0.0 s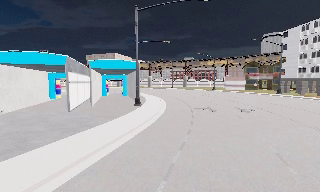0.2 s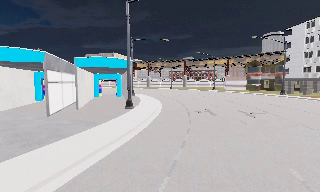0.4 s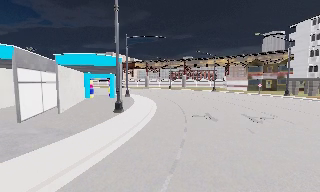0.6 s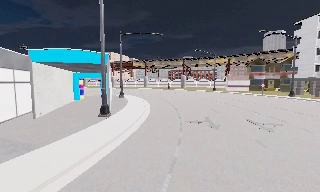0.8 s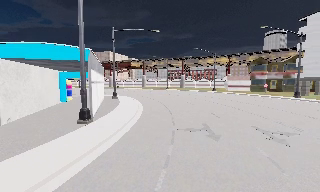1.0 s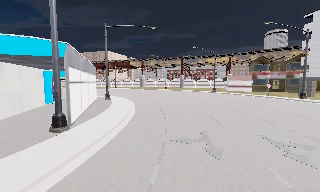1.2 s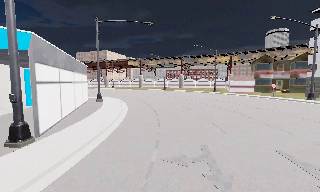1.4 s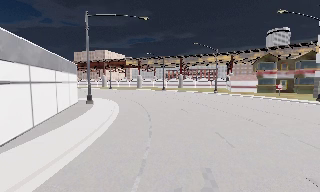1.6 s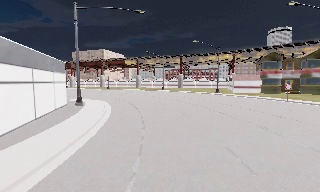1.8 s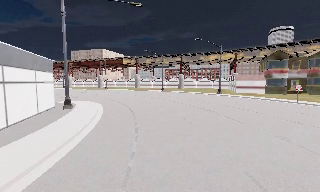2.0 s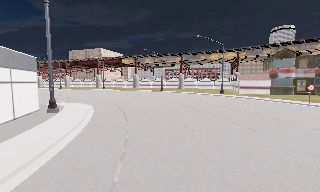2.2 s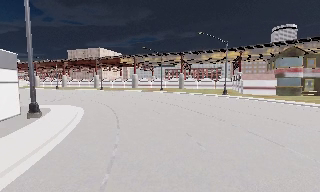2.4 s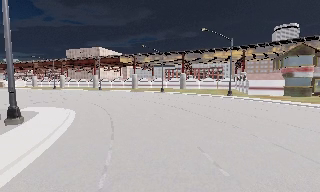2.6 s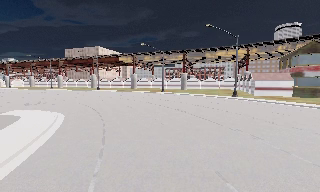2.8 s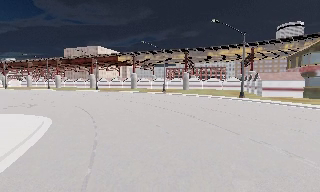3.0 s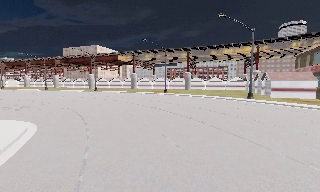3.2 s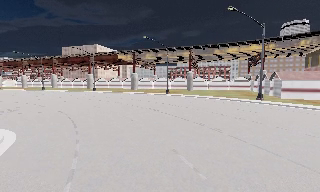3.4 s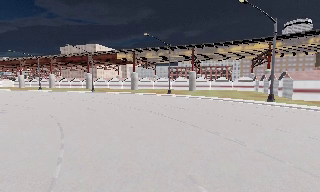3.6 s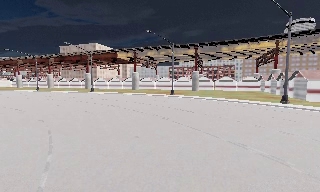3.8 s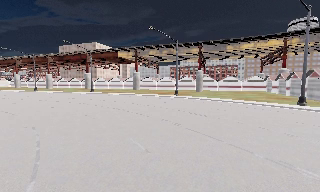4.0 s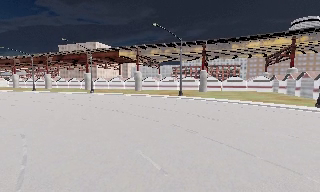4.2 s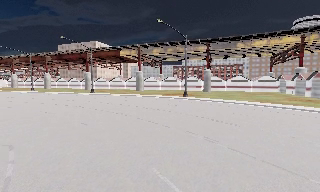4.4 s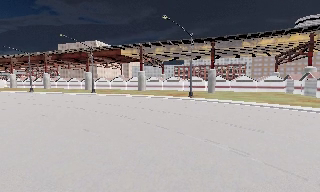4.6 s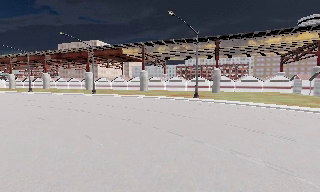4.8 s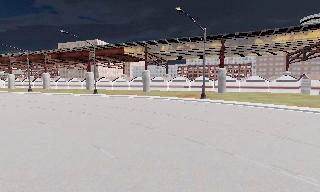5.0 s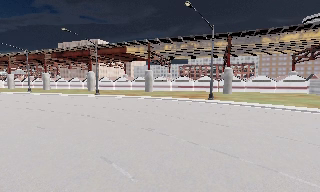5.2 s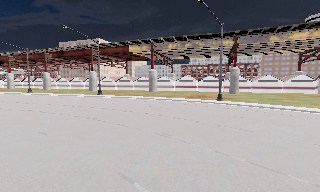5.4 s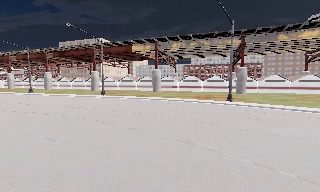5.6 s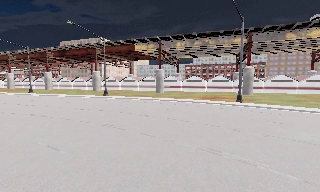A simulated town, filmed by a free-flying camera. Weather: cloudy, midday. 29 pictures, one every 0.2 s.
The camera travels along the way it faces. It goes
forward.
0.0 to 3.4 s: The camera travels forward, about 30 m, so what stands in front looms larger.
3.4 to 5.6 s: The camera travels forward and to its left, about 16 m, so what stands in front looms larger.
The film runs backward here.
